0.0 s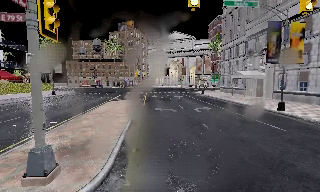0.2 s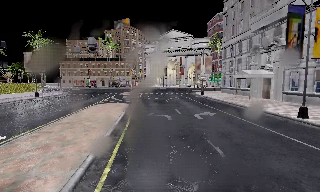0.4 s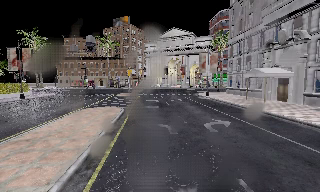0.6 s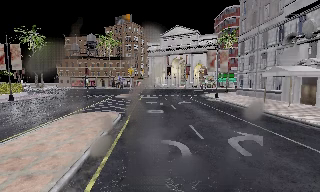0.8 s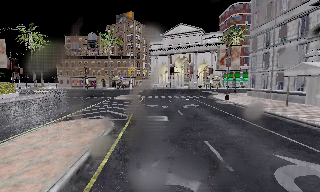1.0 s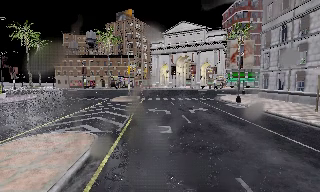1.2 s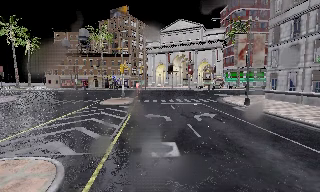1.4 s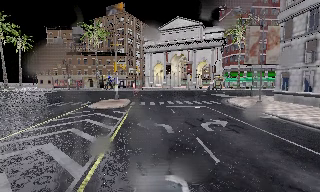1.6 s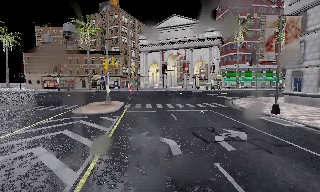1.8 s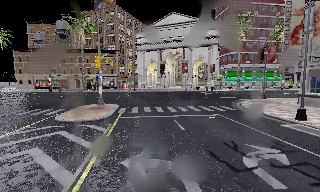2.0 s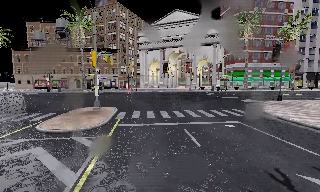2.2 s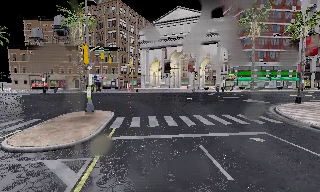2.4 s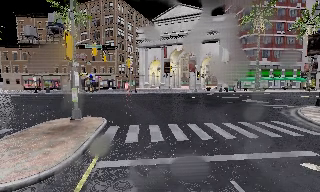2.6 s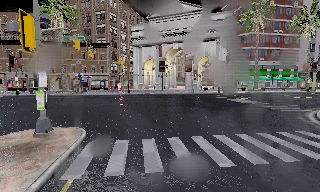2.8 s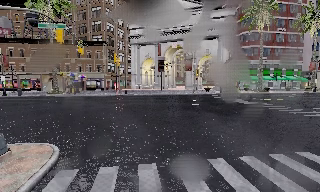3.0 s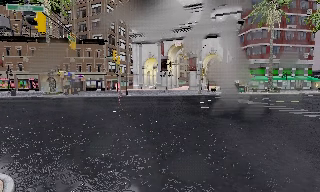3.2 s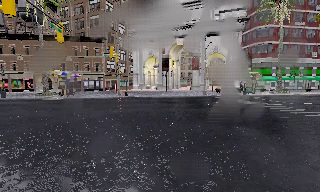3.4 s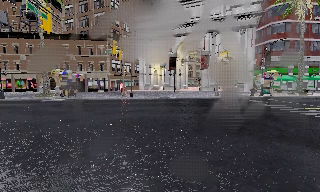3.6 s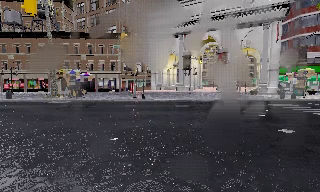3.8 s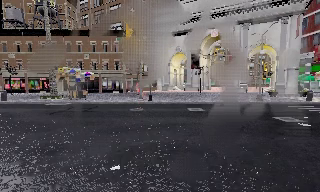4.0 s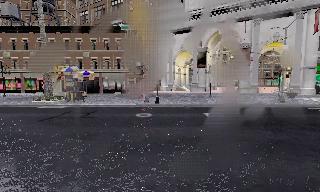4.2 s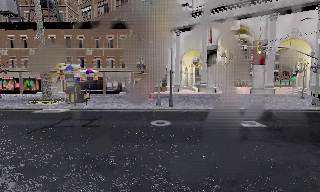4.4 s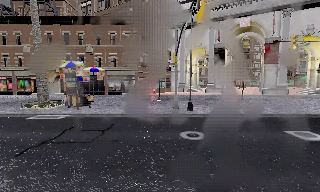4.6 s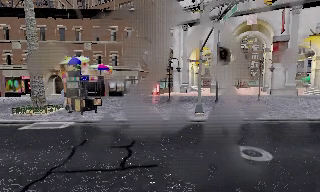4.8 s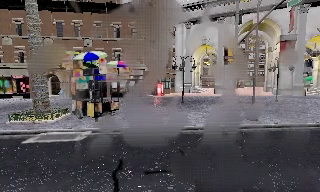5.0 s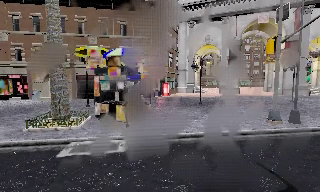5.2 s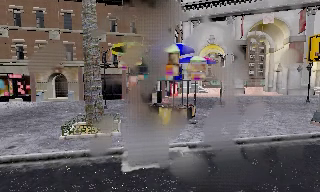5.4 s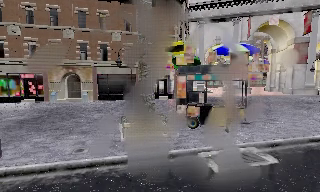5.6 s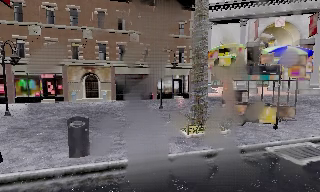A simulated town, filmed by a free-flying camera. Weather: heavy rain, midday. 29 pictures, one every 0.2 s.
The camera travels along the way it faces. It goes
forward.
0.0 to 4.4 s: The camera travels forward, about 50 m, so what stands in front looms larger.
4.4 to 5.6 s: The camera pans to its right, which is clockwise from overhead, by about 15 degrees. It travels to its left, about 15 m, so close, fixed things drift to the right.
The film runs forward here.
